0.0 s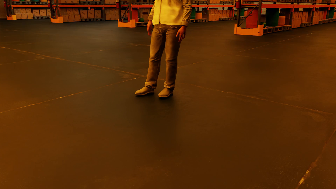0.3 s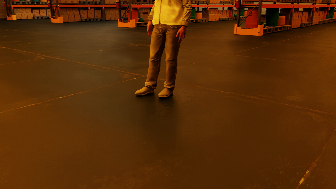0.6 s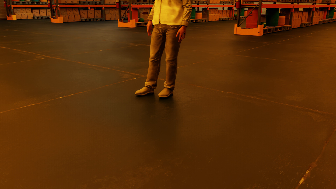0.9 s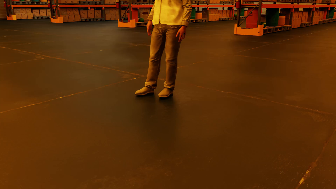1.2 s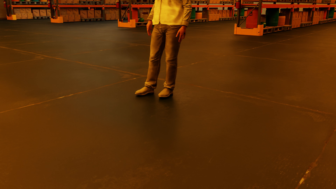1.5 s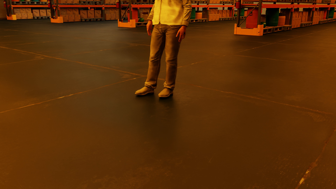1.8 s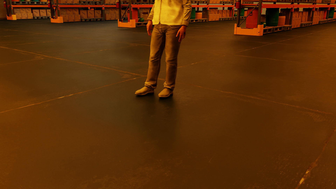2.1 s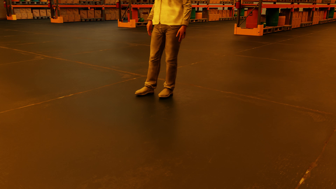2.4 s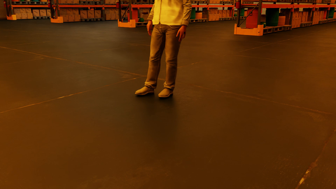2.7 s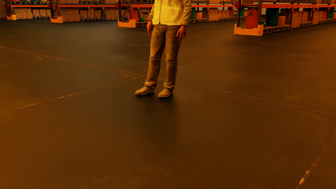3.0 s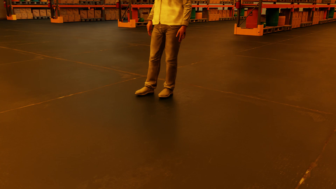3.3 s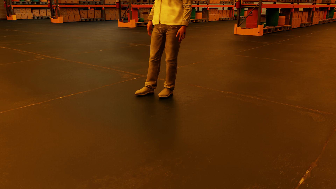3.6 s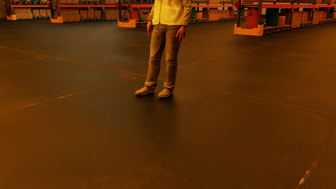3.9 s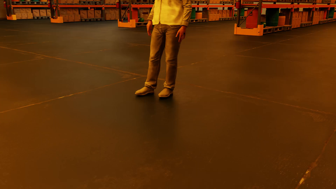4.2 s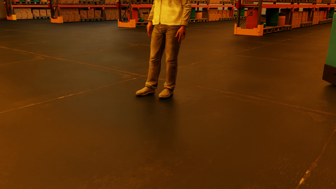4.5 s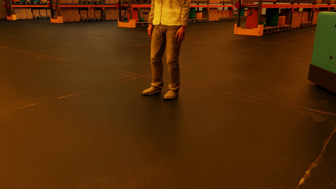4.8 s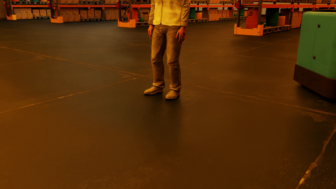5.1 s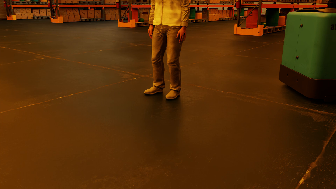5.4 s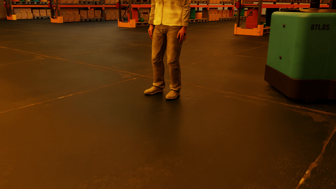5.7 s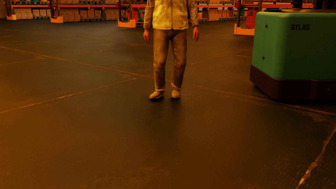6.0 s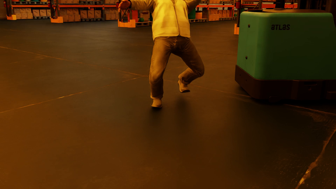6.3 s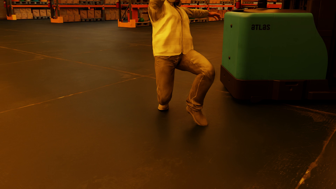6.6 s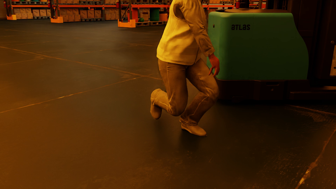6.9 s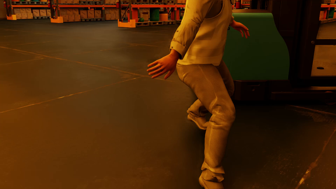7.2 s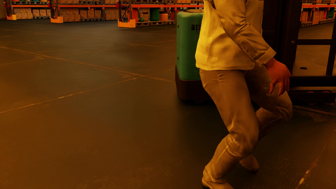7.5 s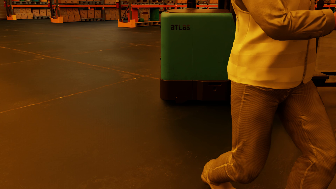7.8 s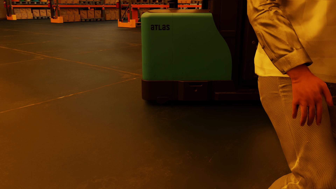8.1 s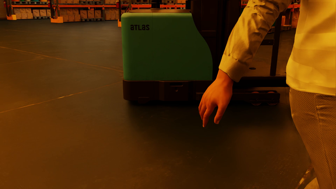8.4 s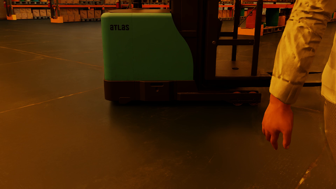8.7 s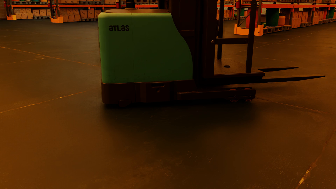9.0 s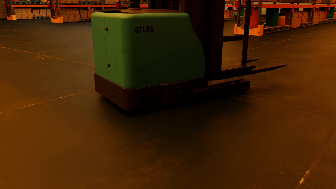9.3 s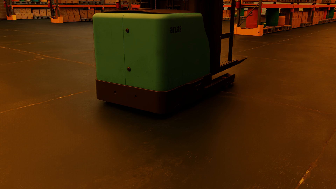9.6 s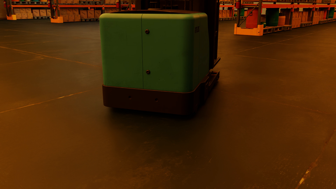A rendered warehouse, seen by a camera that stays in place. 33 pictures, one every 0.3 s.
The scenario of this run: Near miss between a forklift and a person.
